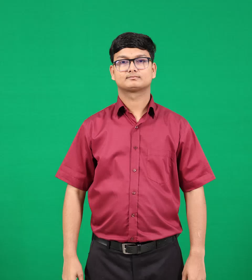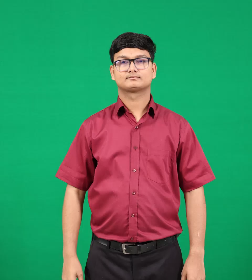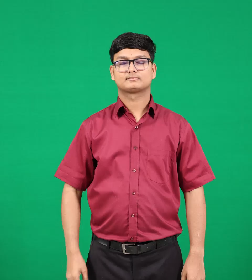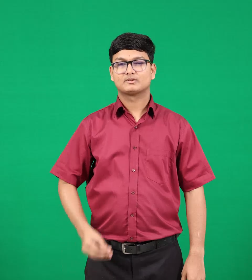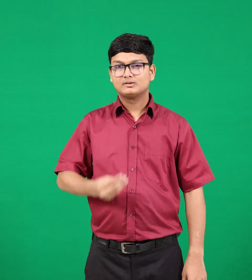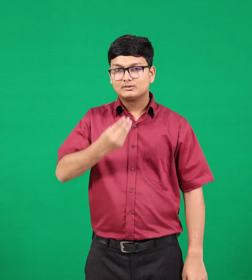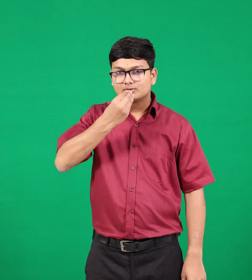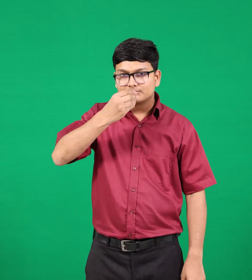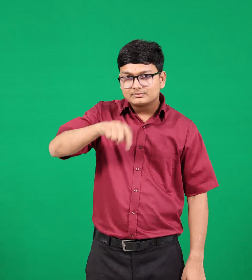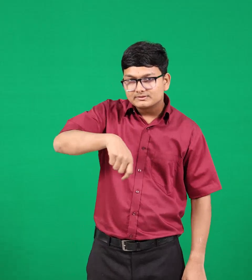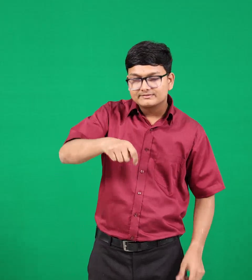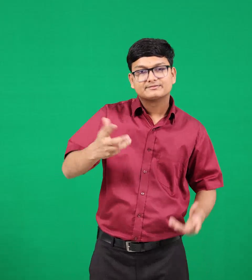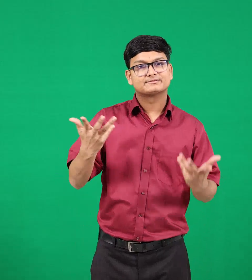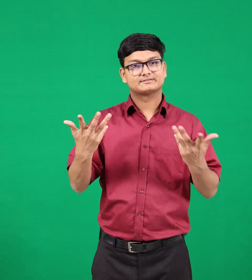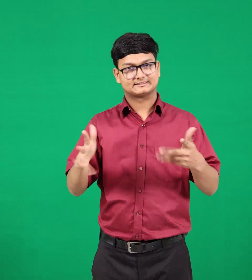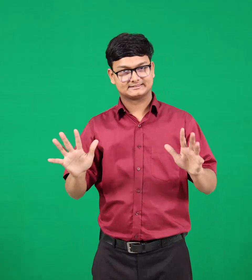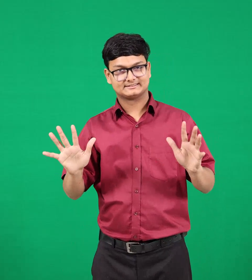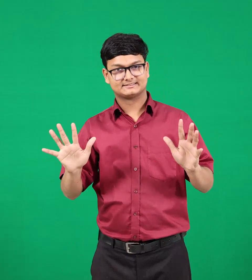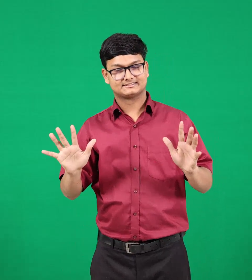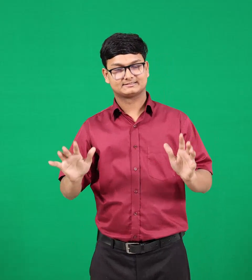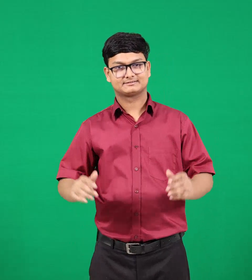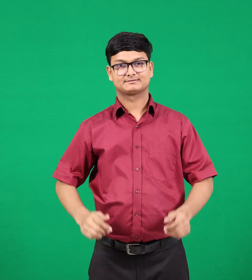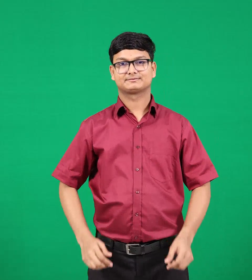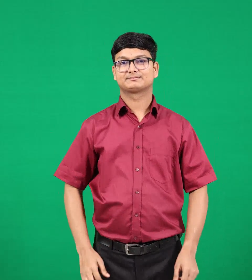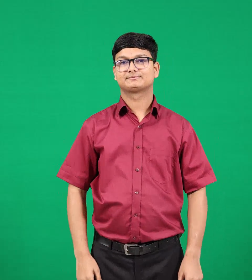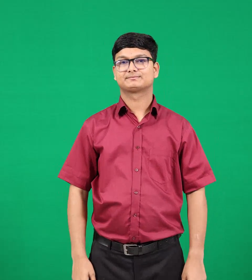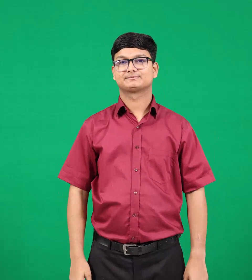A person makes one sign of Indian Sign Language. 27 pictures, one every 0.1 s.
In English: cooked
